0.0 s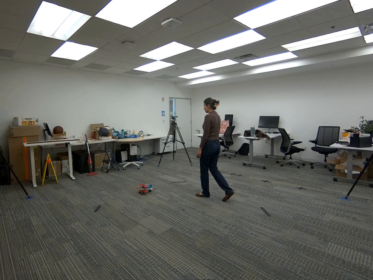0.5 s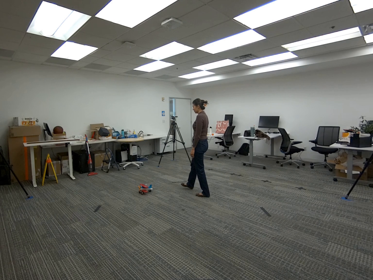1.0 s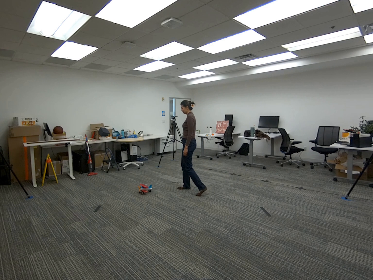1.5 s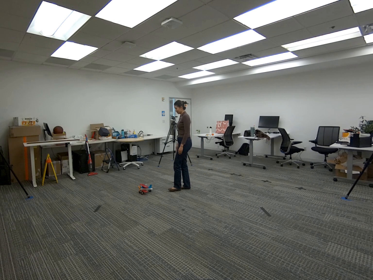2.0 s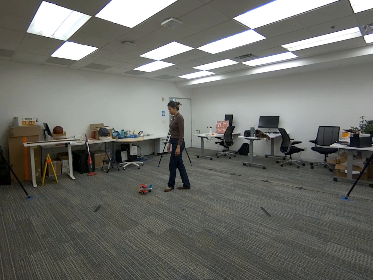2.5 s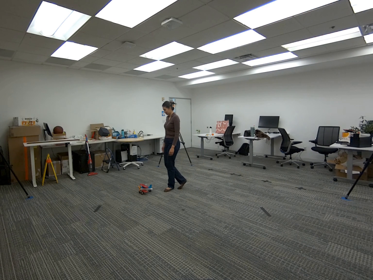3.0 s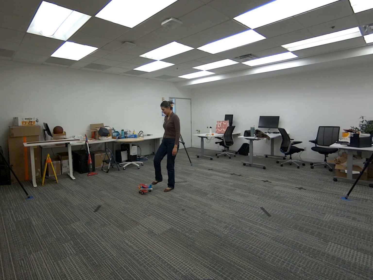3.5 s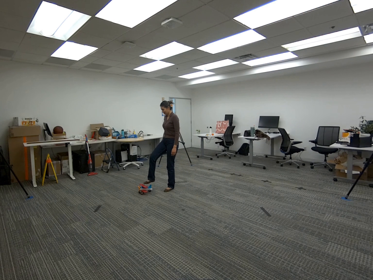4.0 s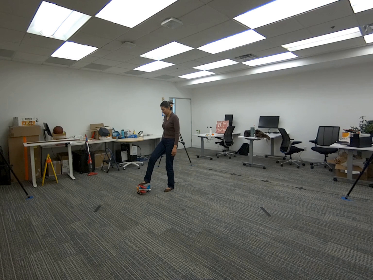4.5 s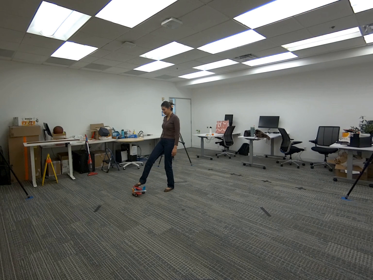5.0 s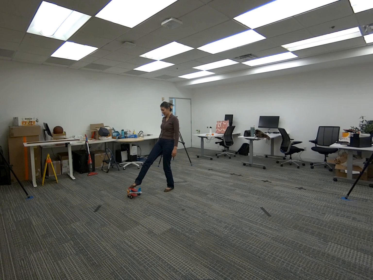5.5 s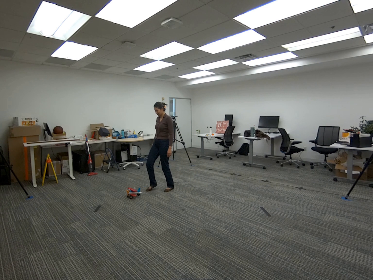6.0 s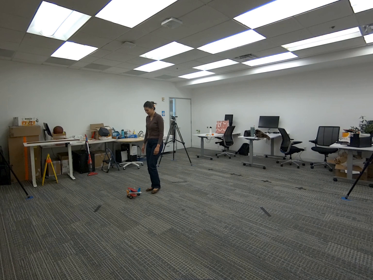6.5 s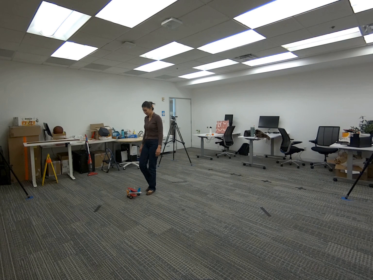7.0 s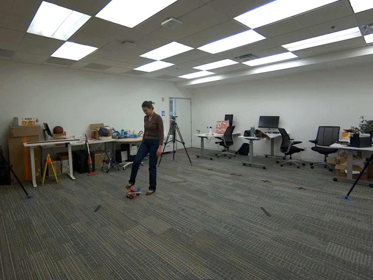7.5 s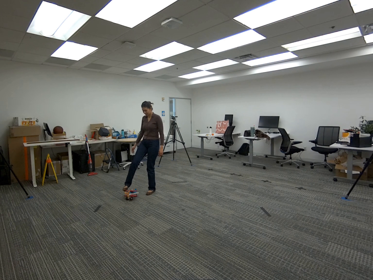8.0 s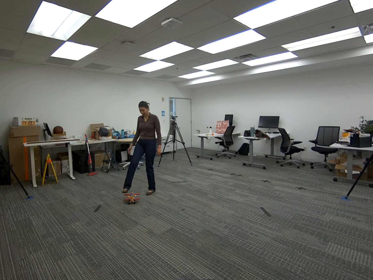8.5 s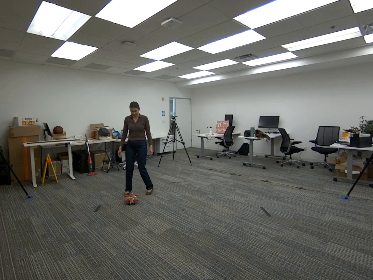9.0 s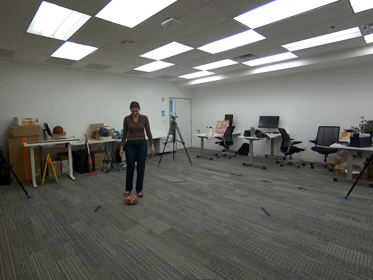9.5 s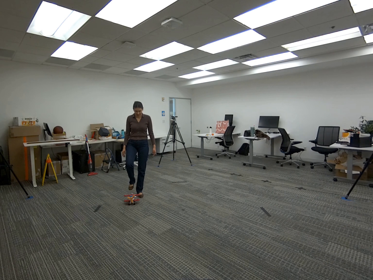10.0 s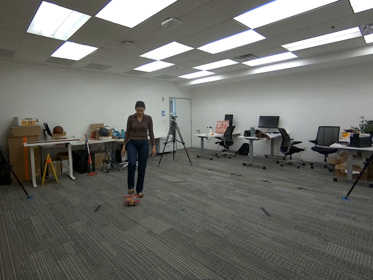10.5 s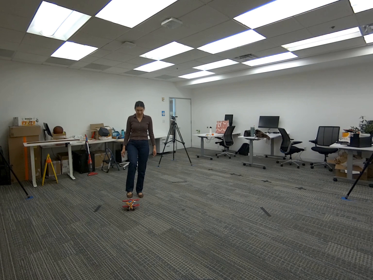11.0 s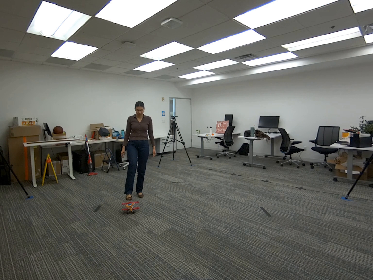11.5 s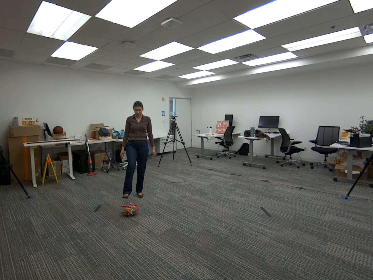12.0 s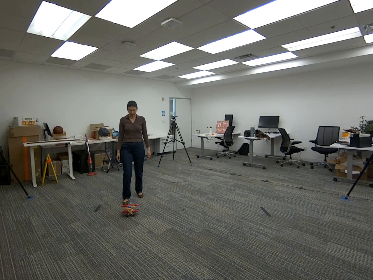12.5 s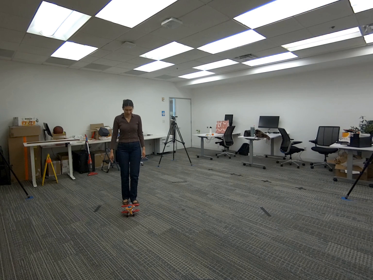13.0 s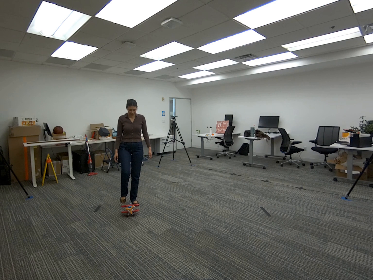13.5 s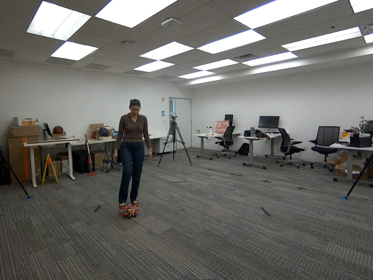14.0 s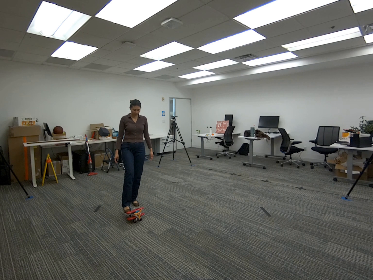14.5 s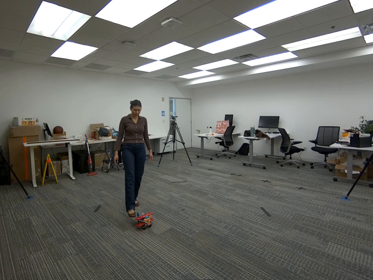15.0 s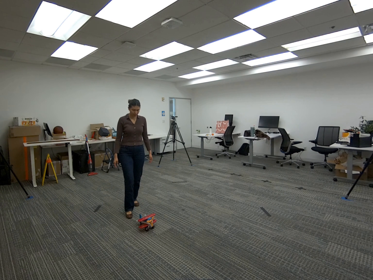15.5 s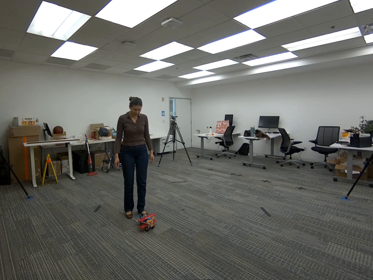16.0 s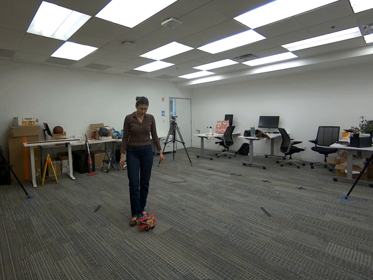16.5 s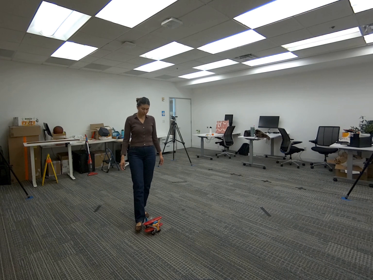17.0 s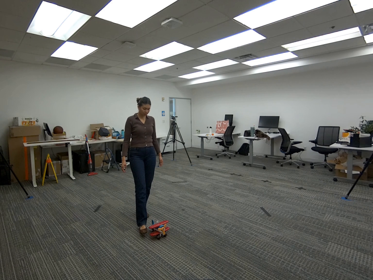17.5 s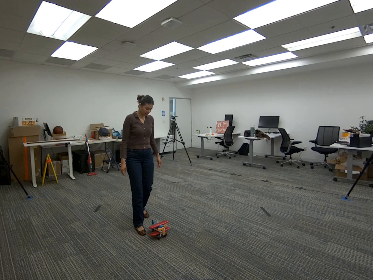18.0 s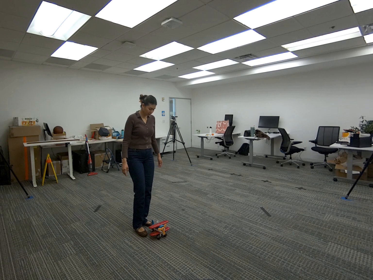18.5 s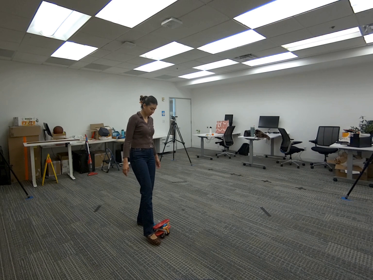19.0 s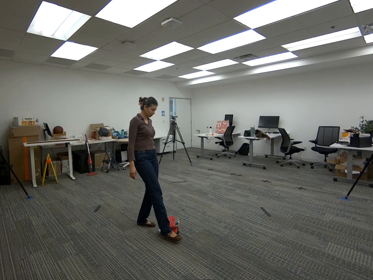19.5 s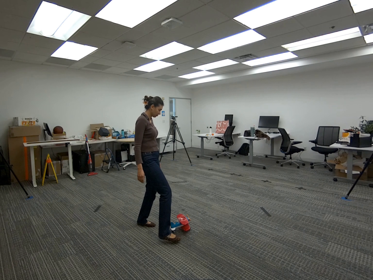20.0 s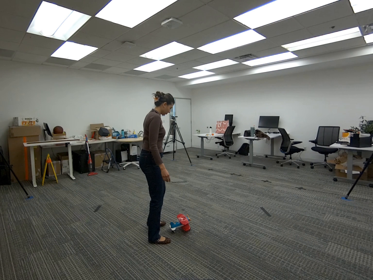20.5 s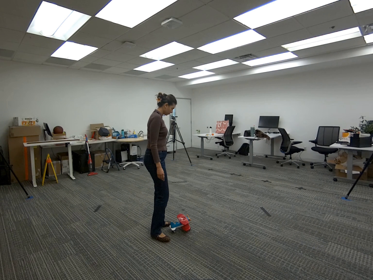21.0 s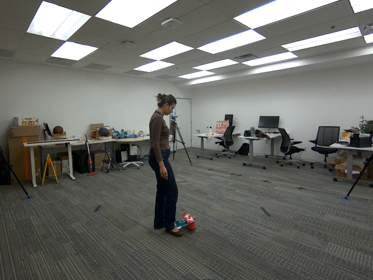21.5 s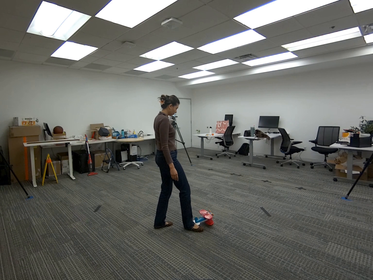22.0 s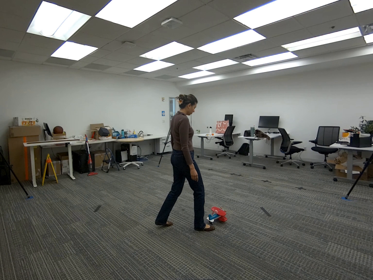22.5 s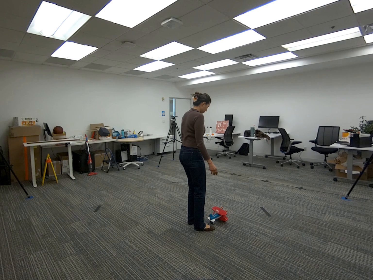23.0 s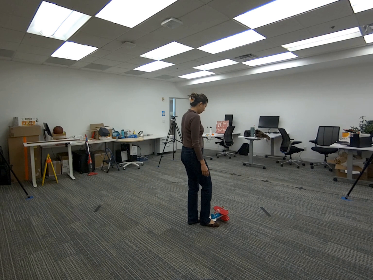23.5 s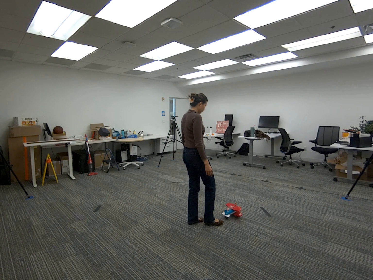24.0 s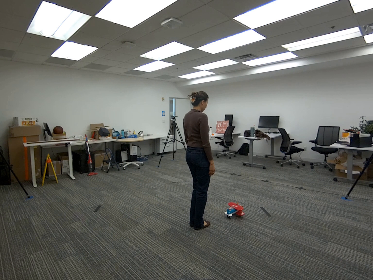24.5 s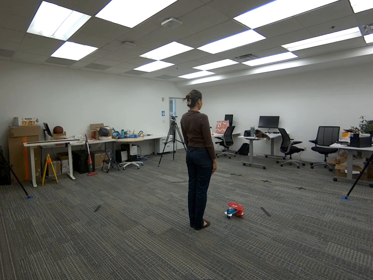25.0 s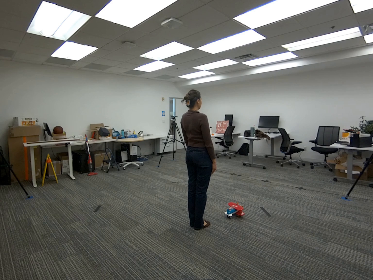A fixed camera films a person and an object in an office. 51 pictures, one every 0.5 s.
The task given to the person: Walk to the toy airplane on the ground. Use your feet to push the plane along the ground until finished.
